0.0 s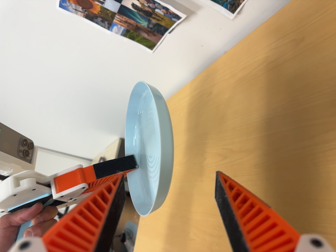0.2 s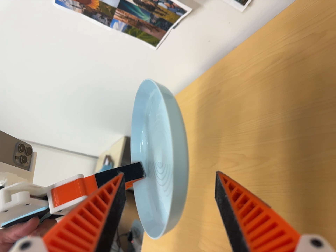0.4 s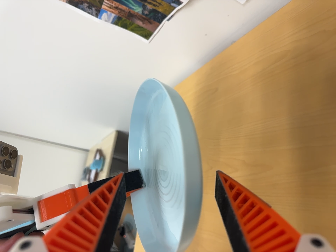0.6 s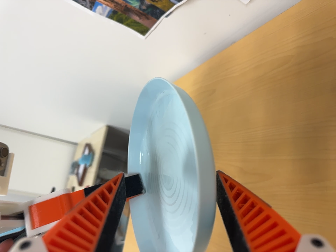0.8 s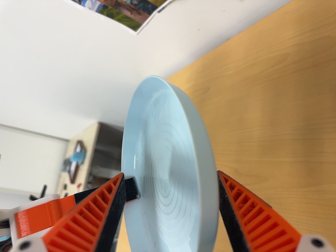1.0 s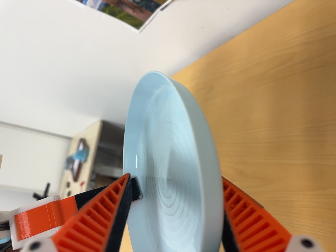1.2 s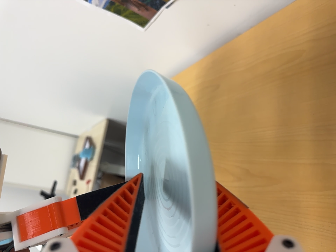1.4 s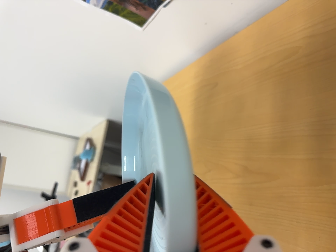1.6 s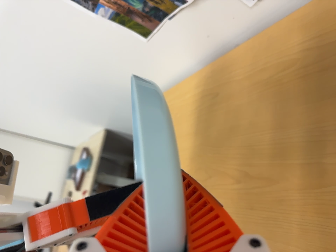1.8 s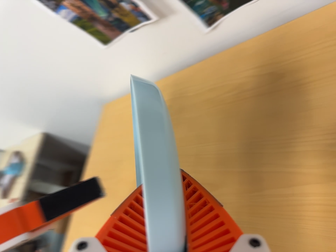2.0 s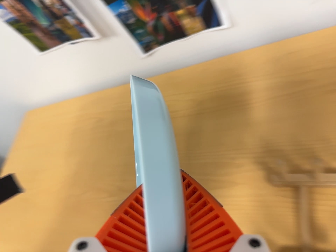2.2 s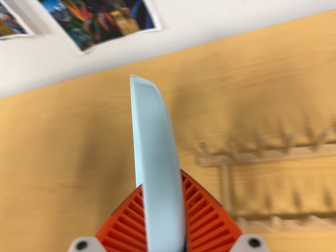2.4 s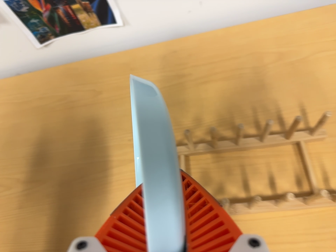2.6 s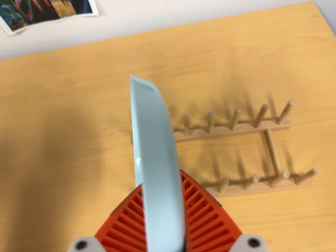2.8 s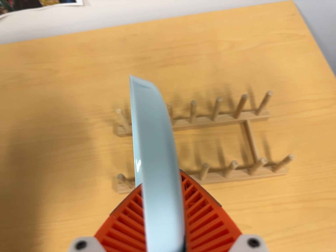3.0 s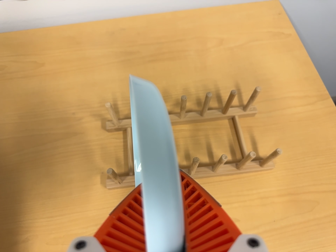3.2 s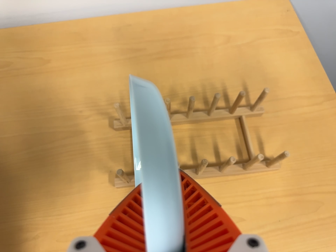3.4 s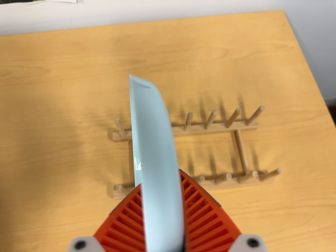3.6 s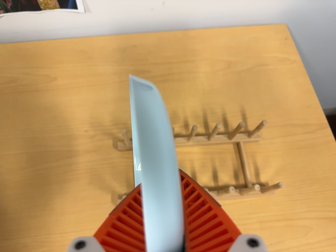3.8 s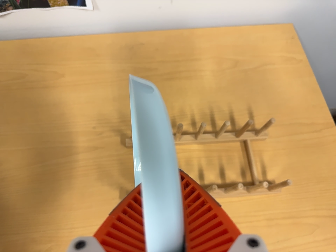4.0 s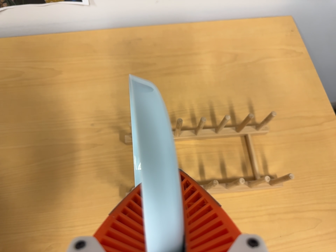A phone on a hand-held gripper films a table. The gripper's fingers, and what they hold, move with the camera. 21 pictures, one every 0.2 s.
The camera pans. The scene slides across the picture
to the left.
0.0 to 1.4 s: The camera travels forward and toward the top of its view, about 14 cm, so what stands in front looms larger.
1.4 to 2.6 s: The scene slides to the left, as the camera pans about 60 degrees to its right. It travels backward and toward the bottom of its view, about 18 cm. Its aim tips toward the top of its view by about 10 degrees.
2.6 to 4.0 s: The camera travels to its left, about 6 cm.
The film runs forward here.
